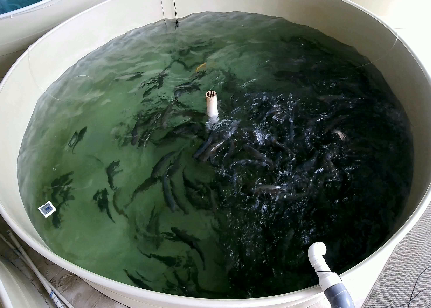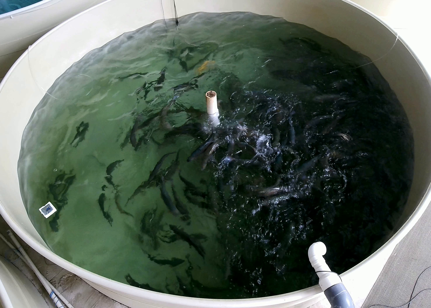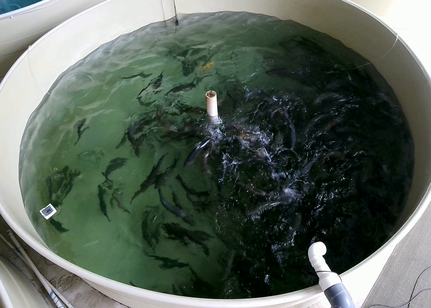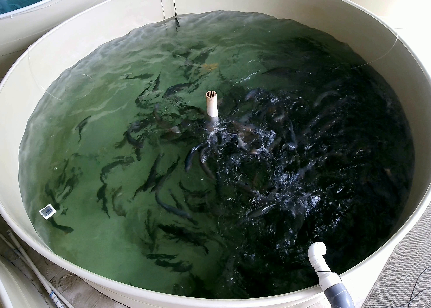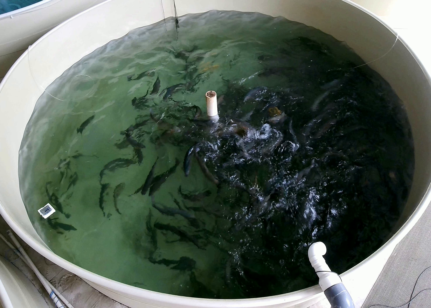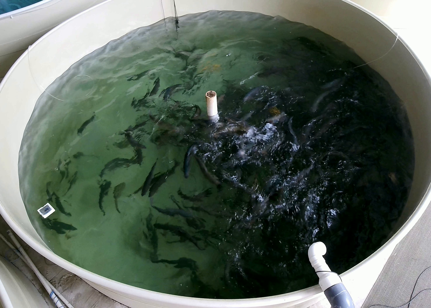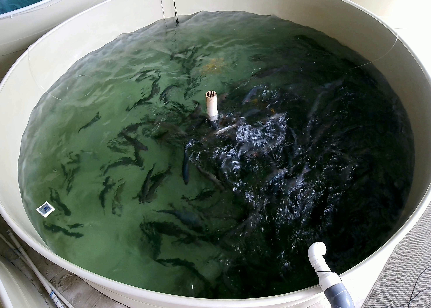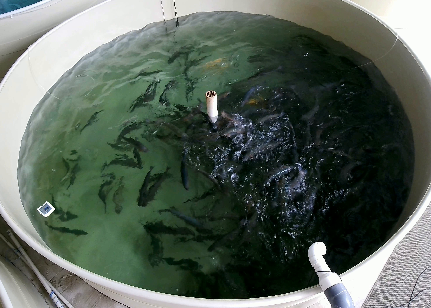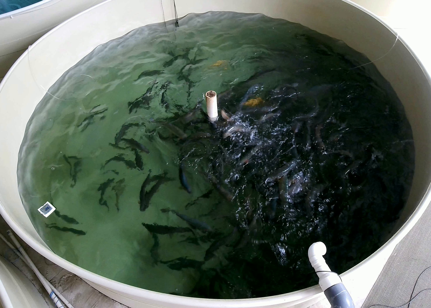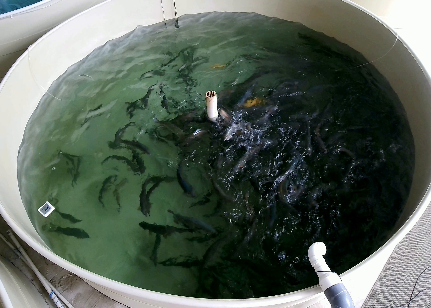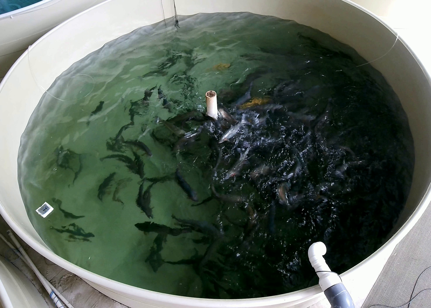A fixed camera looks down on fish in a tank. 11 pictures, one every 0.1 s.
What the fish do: Strong feeding.
